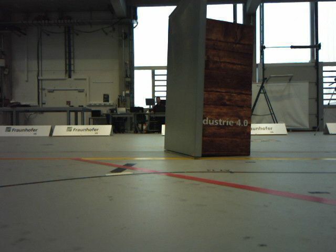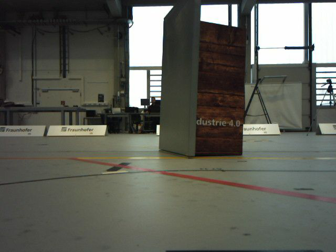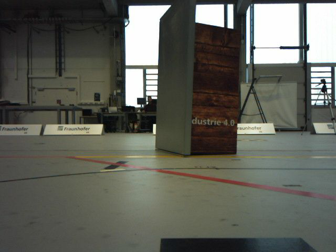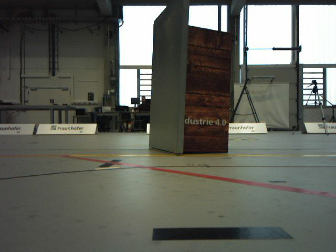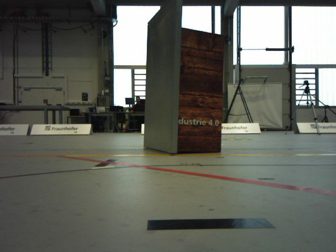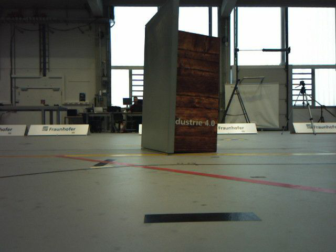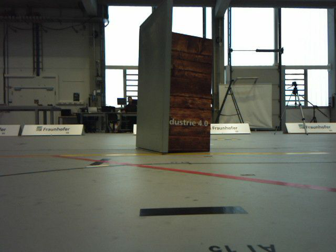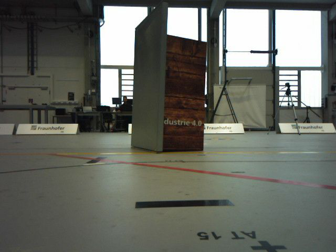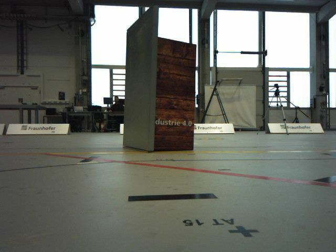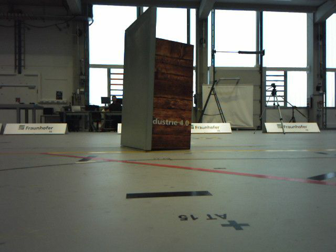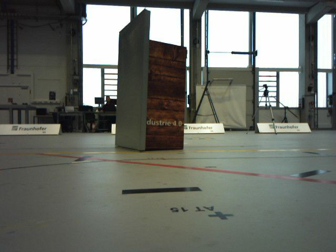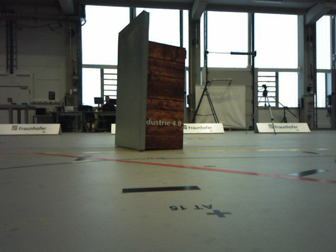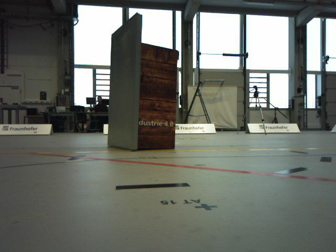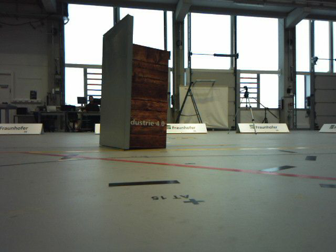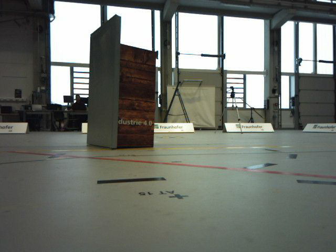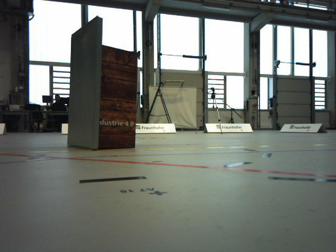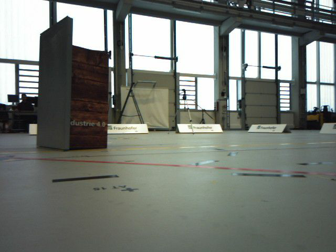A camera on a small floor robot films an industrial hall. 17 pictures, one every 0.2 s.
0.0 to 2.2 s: The camera travels backward, about 0.4 m, so what stands in front gets smaller.
2.2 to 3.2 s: The scene slides to the left, as the camera pans about 10 degrees to its right. It travels backward, about 0.2 m, so what stands in front gets smaller.
The film runs backward here.
